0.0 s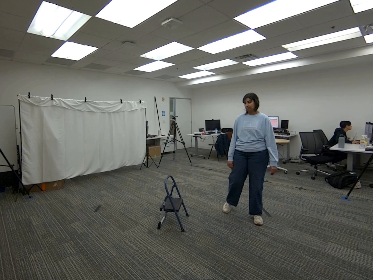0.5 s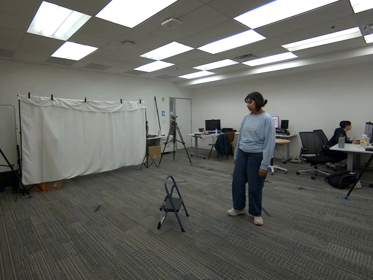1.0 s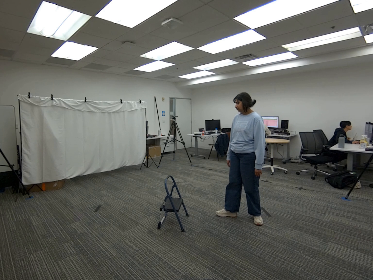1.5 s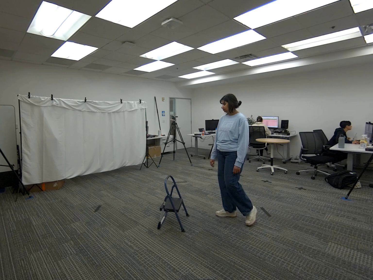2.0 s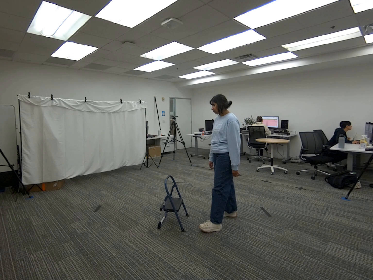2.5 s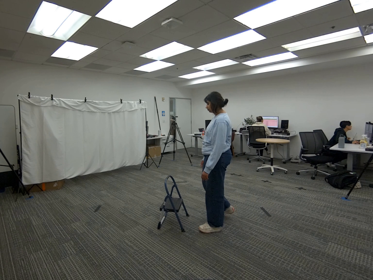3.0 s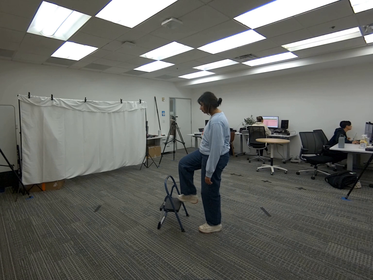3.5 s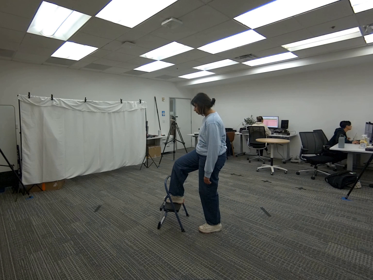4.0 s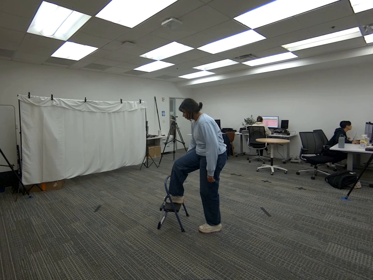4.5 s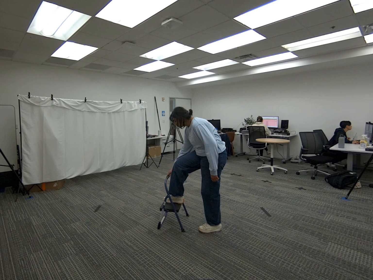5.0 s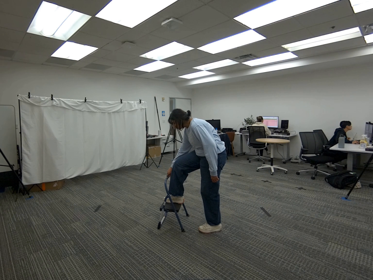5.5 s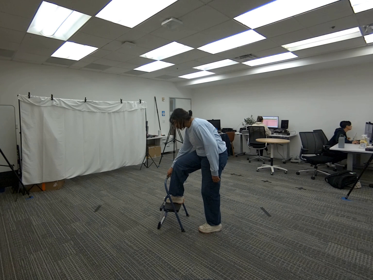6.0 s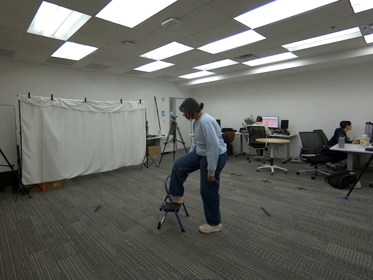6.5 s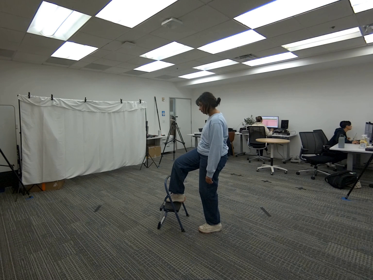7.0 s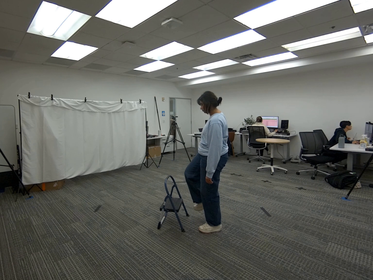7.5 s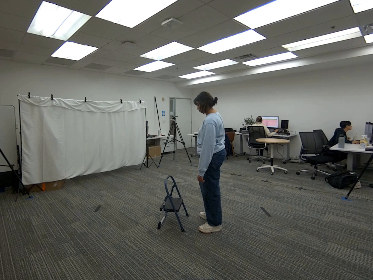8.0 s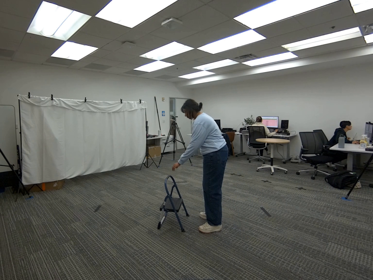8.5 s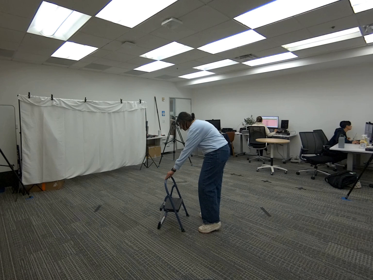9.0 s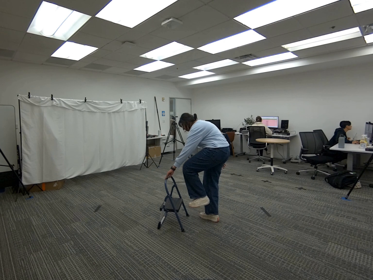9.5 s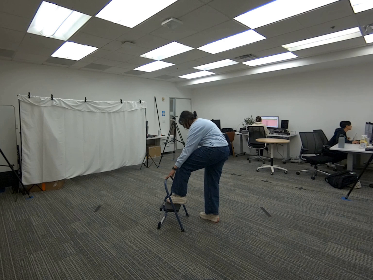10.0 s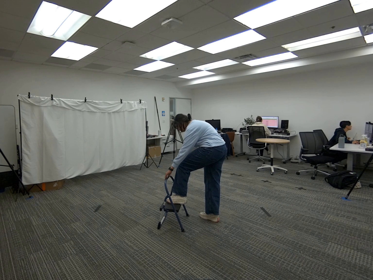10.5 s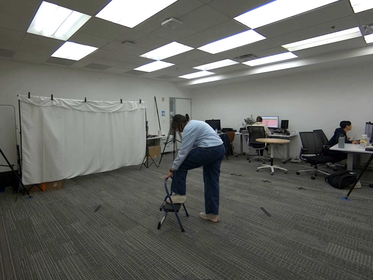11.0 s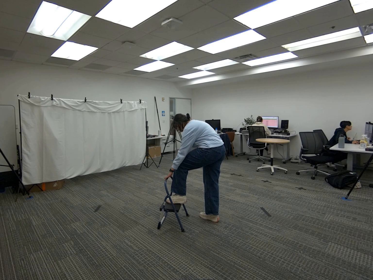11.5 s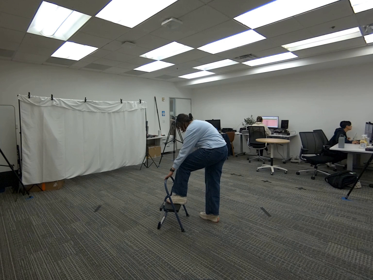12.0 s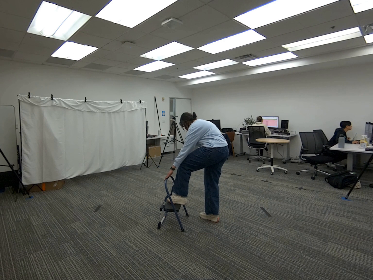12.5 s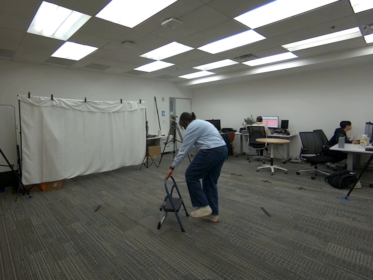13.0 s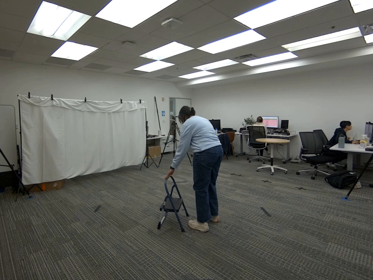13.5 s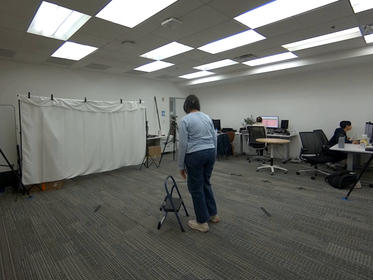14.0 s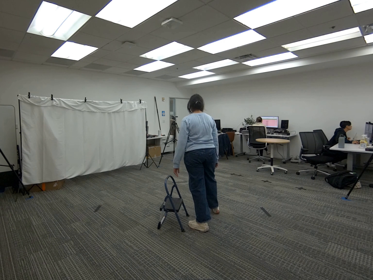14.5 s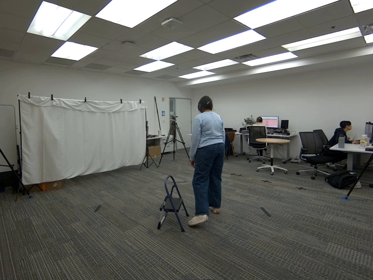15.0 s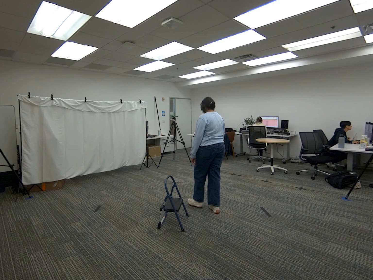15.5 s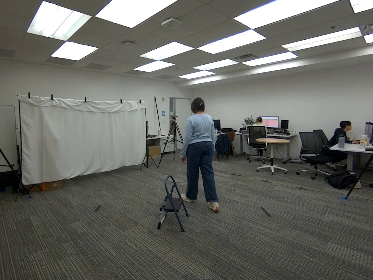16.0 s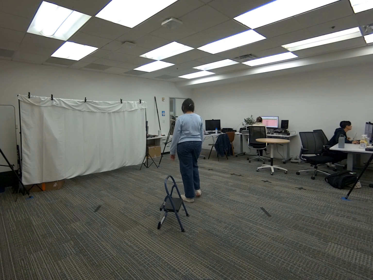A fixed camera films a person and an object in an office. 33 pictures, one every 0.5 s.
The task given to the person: Walk over to the step ladder and place one foot on the step ladder while the other foot remains on the floor.
